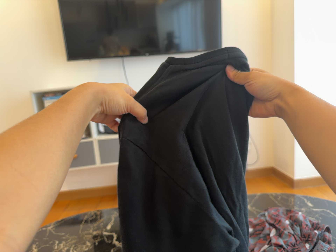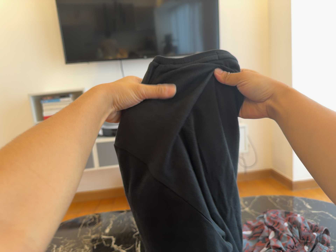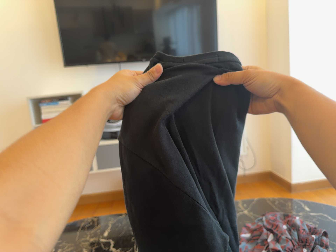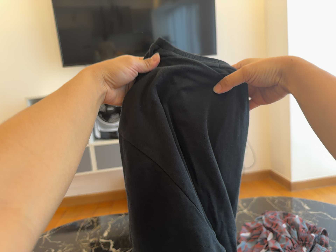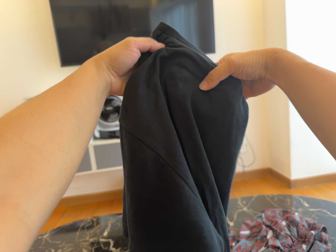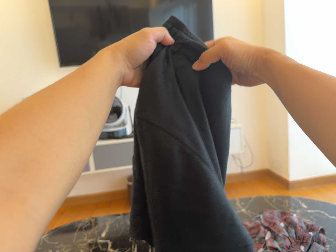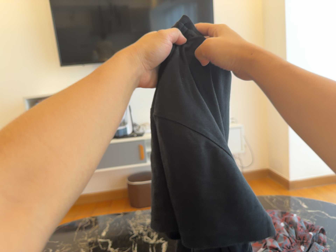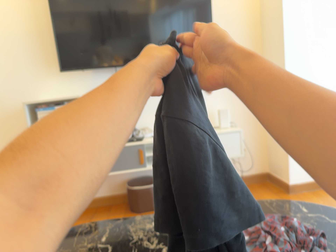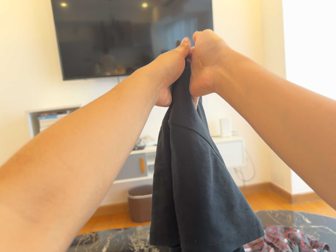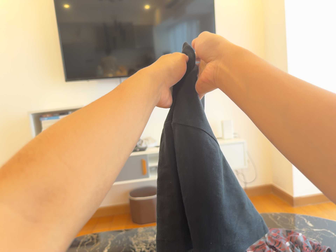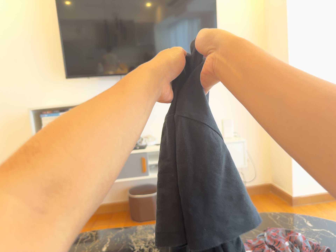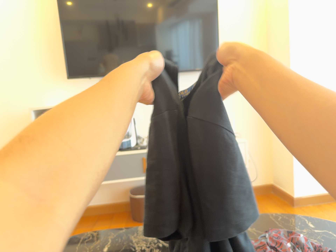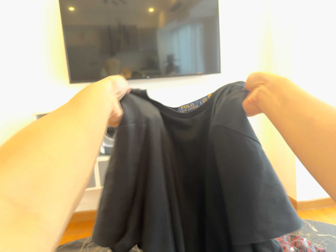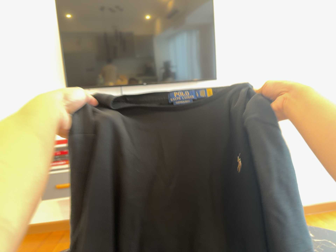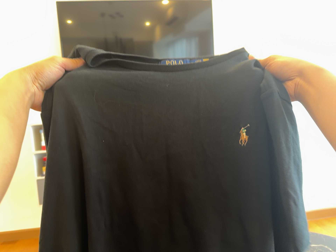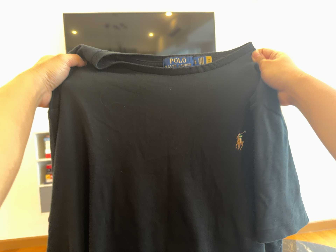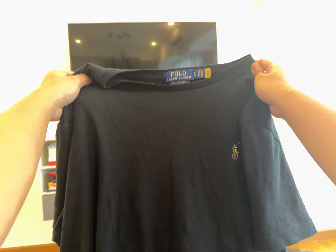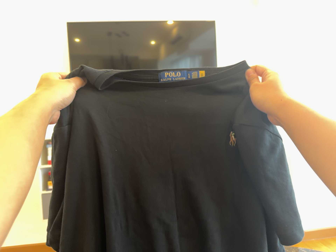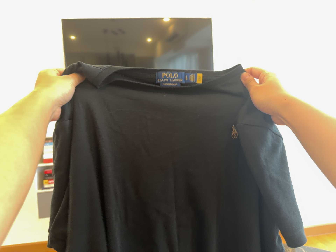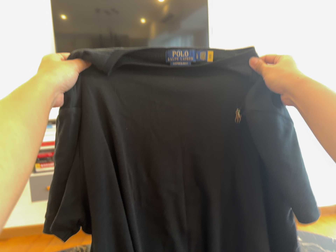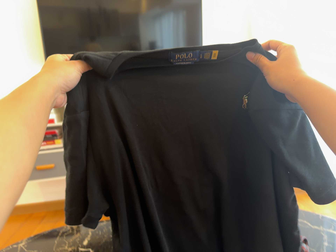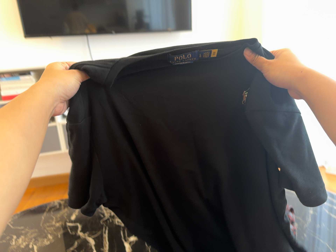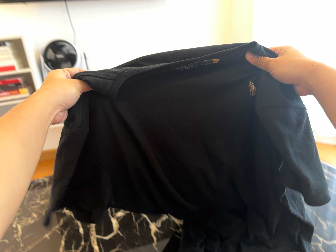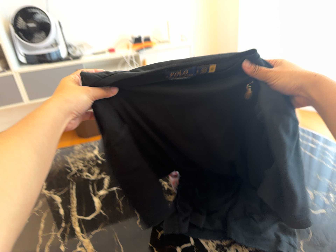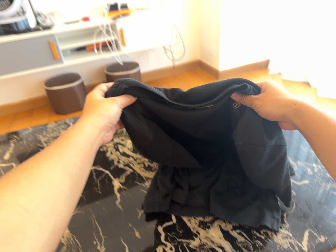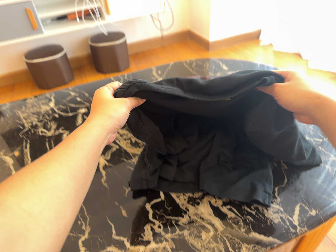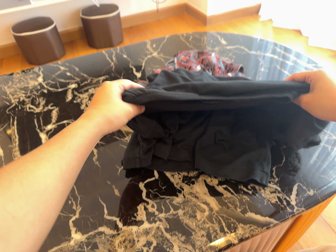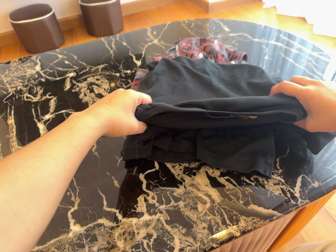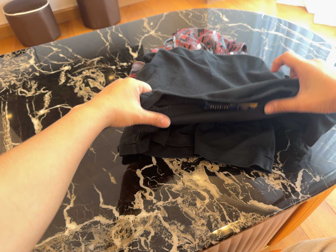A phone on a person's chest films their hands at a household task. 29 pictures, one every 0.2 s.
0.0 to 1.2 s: The camera keeps its place and its aim.
1.2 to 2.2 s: The camera shifts only a little, or ends up much as it began.
2.2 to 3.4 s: The camera travels backward, about 5 cm, so what stands in front gets smaller.
3.4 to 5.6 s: The scene slides to the left, as the camera pans about 20 degrees to its right. It travels forward, about 32 cm. Its aim tips toward the bottom of its view by about 50 degrees, and the scene shifts upward.
The film runs backward here.
